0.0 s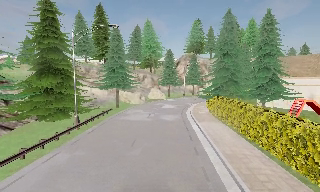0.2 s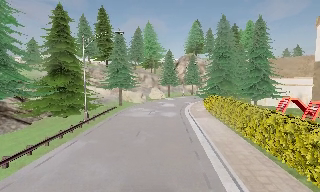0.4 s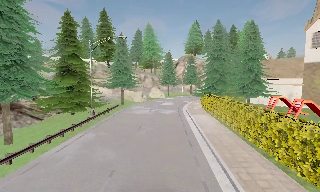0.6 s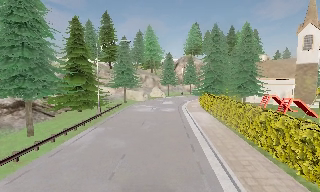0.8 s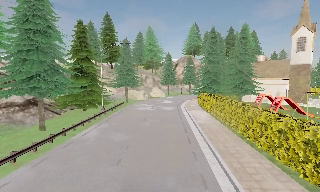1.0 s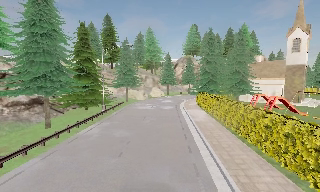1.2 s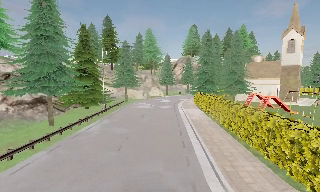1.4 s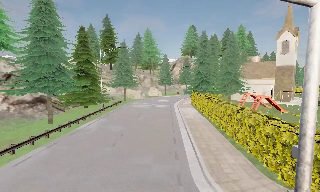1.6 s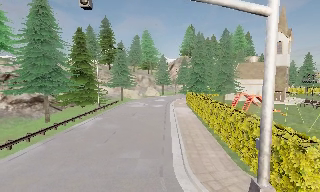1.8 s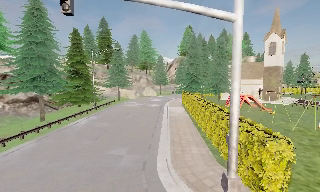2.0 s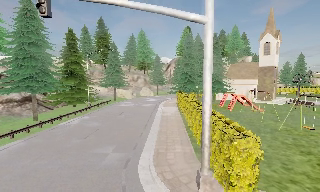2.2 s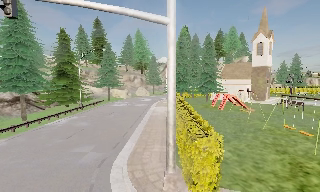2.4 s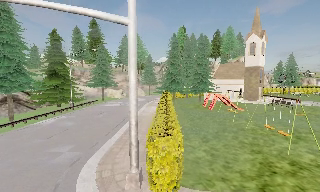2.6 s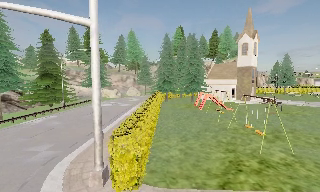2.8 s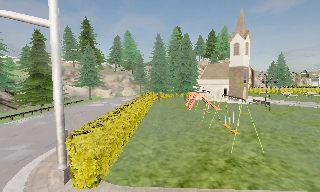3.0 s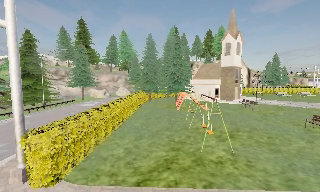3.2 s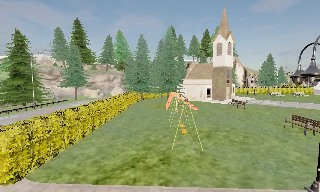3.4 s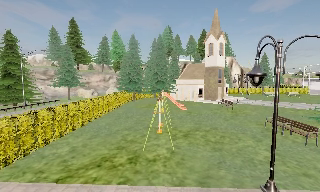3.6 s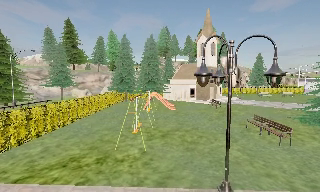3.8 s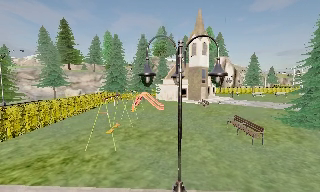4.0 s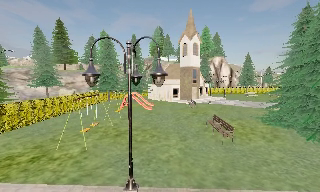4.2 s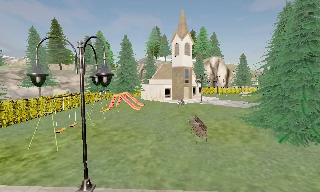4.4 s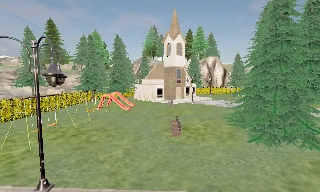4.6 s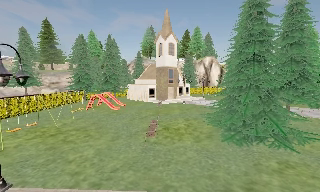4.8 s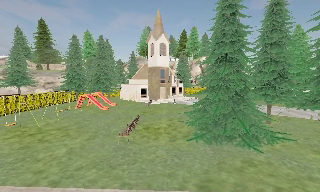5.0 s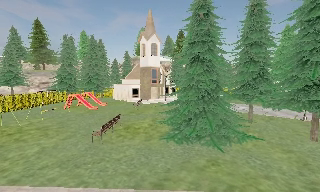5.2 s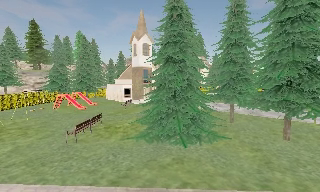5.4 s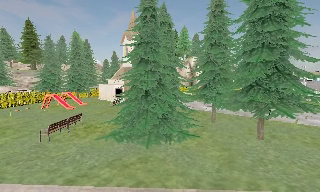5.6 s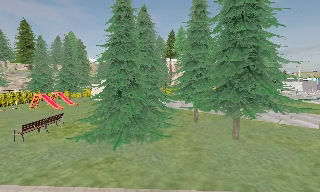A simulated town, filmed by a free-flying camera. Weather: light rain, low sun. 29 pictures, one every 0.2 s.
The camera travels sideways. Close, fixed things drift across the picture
to the left.
0.0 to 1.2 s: The camera travels backward, about 7 m, so what stands in front gets smaller. It loses speed.
1.2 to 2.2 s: The camera travels to its right and backward, about 4 m, so close, fixed things drift to the left.
2.2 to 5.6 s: The camera travels to its right, about 25 m, so close, fixed things drift to the left.
The film runs backward here.
